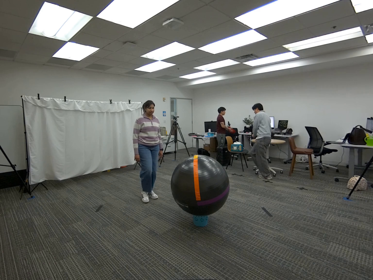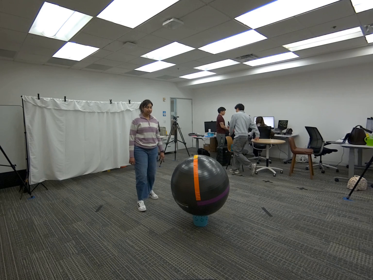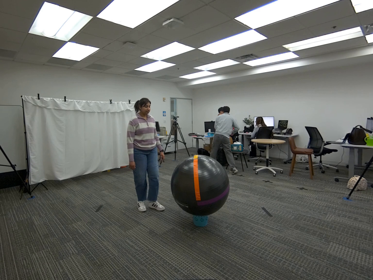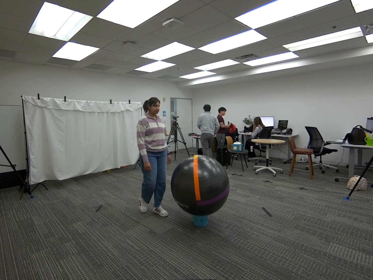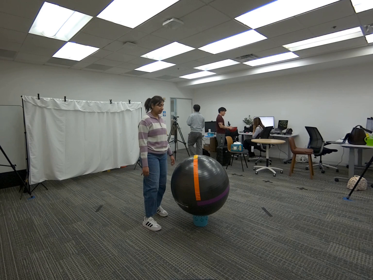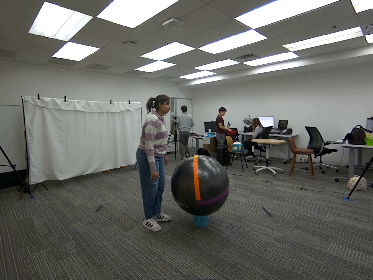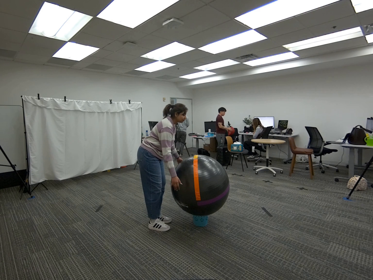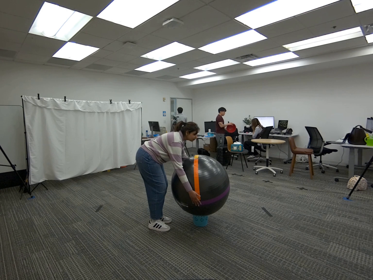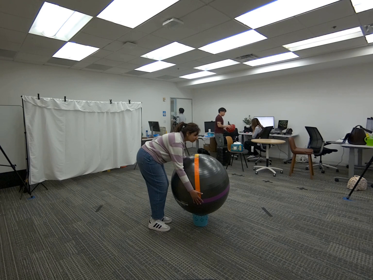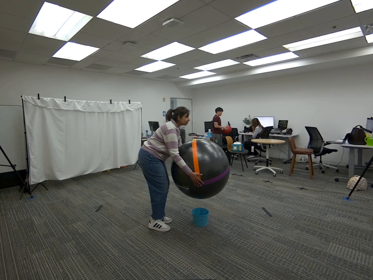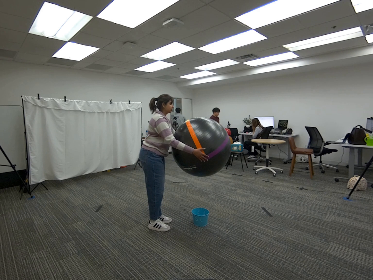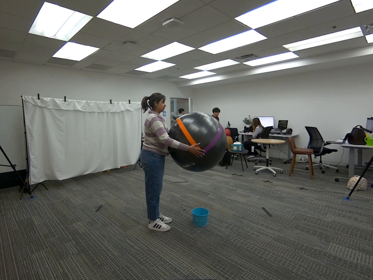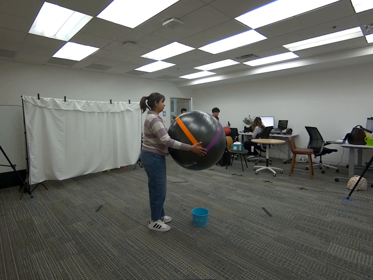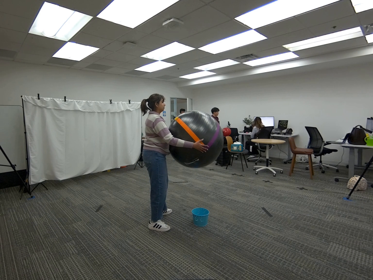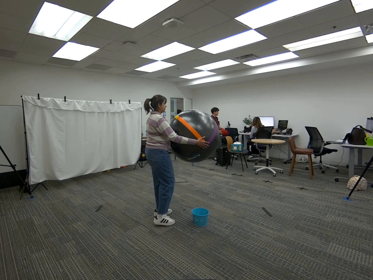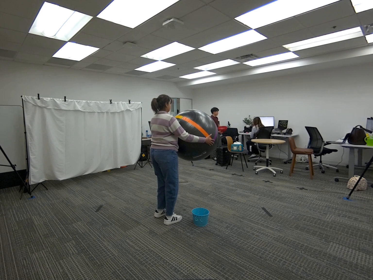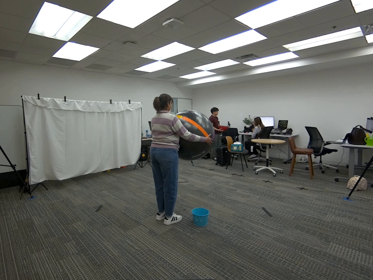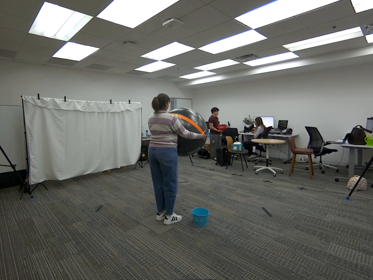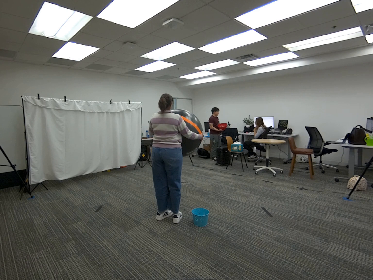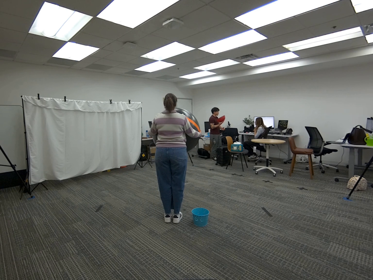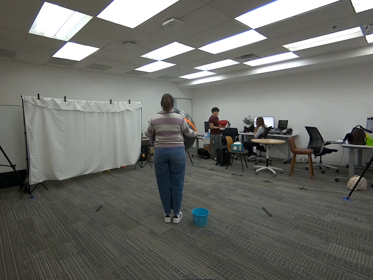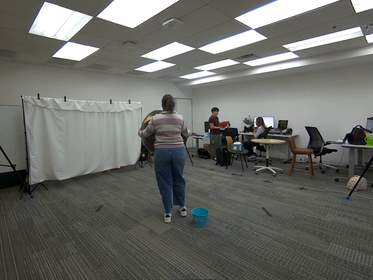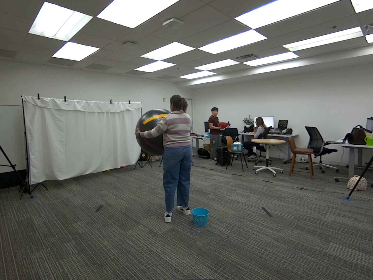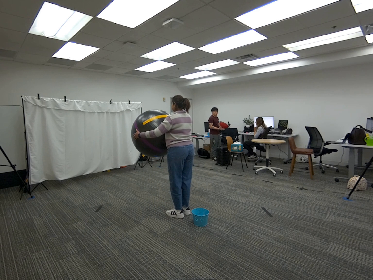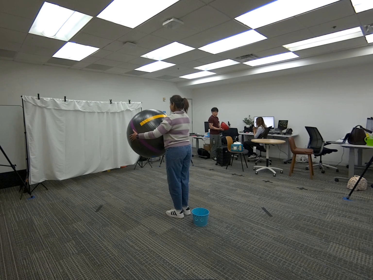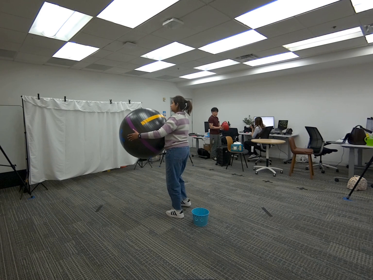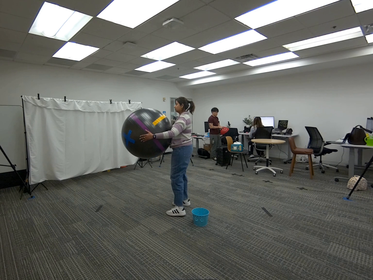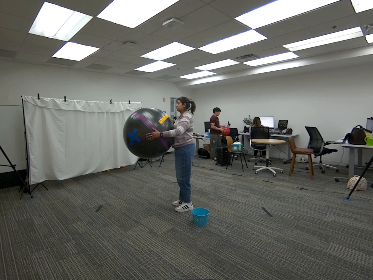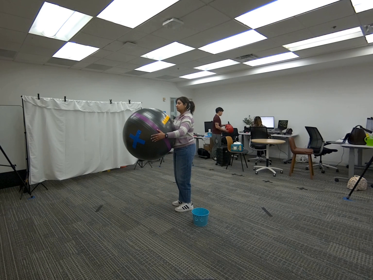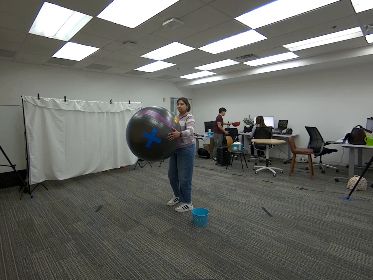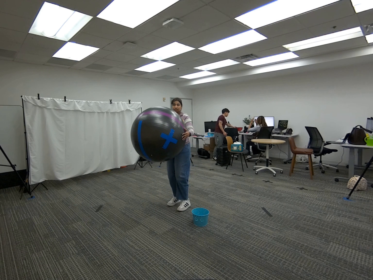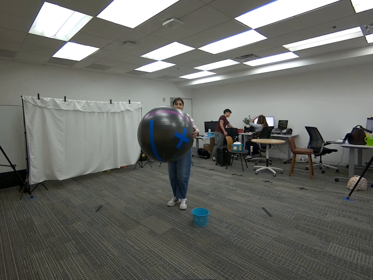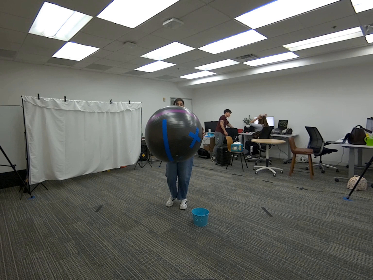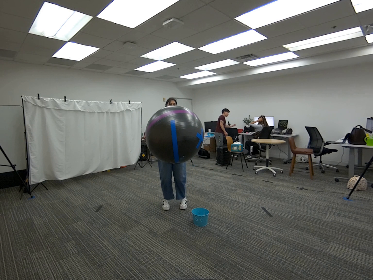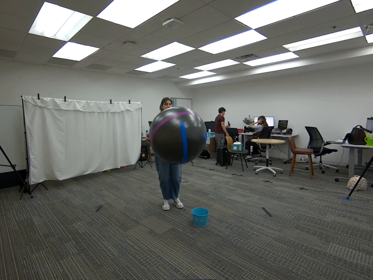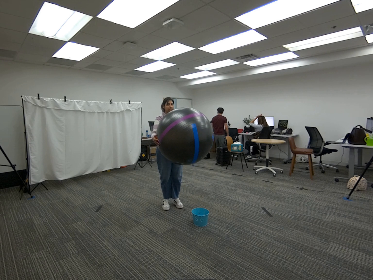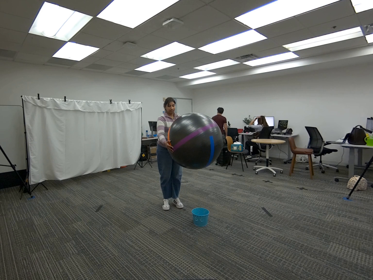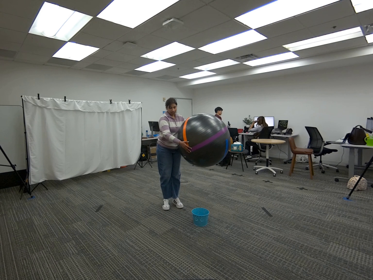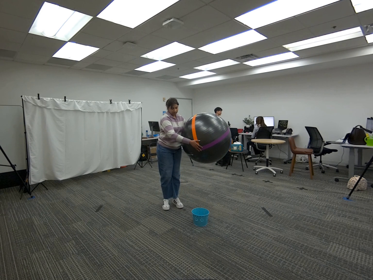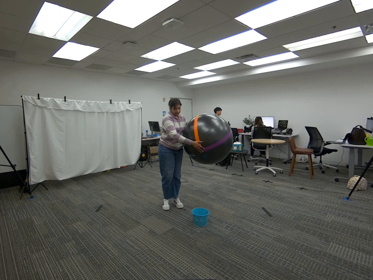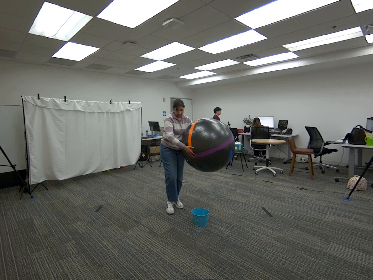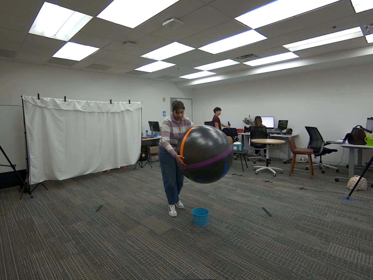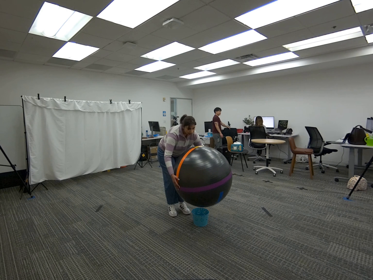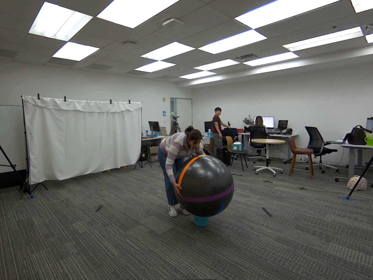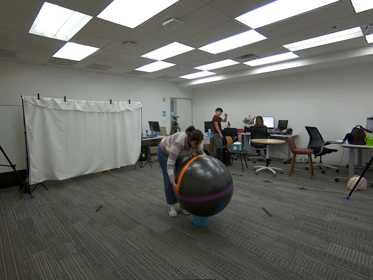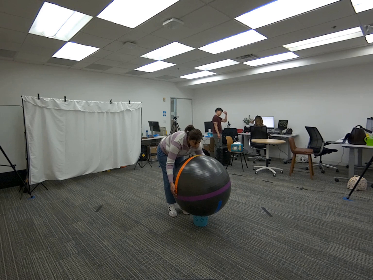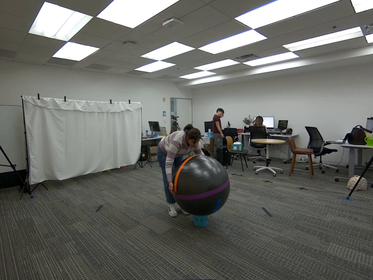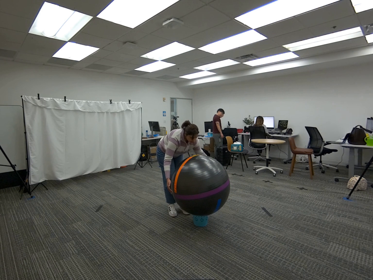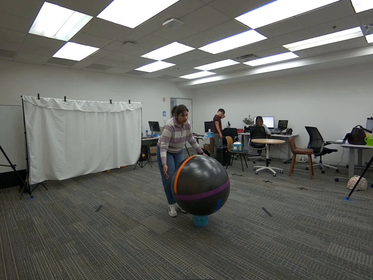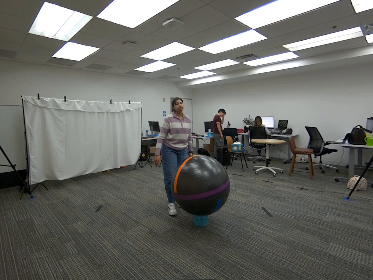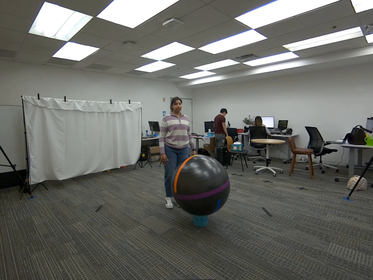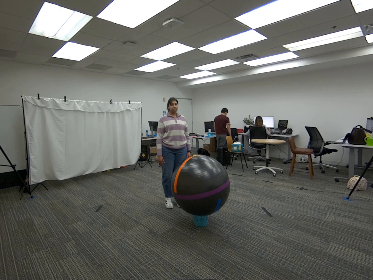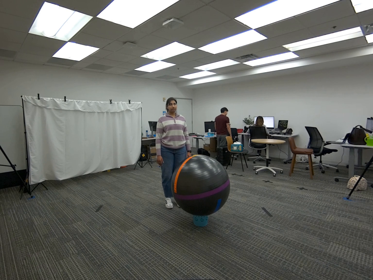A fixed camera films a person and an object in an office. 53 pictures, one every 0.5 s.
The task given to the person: Walk over to the yoga ball and pick up using both hands. Rotate the yoga ball and your body to have each camera get a visual of the yoga ball. Place ball on ground when finished.
